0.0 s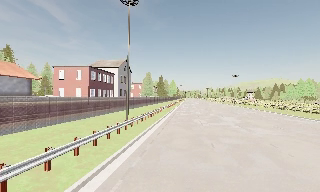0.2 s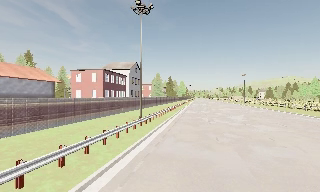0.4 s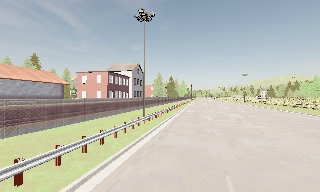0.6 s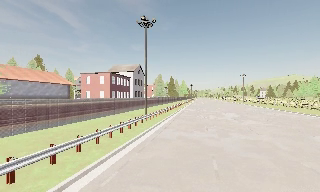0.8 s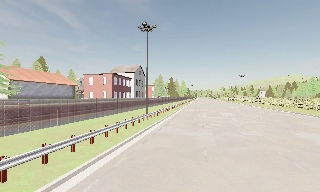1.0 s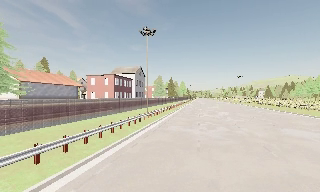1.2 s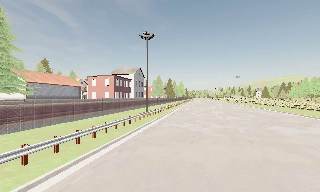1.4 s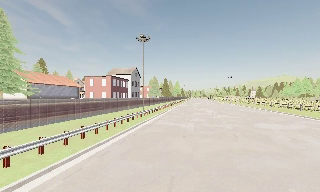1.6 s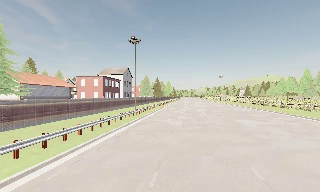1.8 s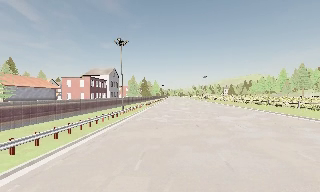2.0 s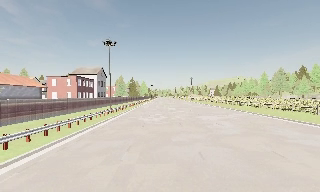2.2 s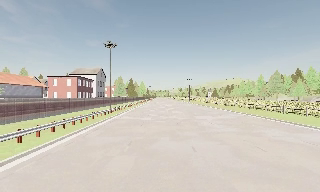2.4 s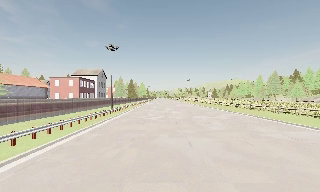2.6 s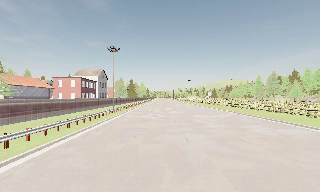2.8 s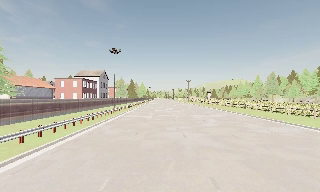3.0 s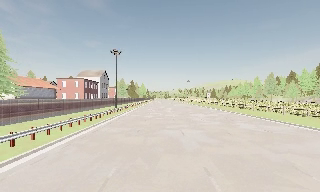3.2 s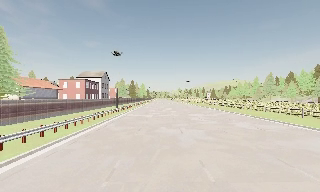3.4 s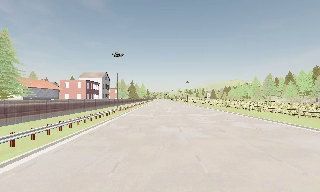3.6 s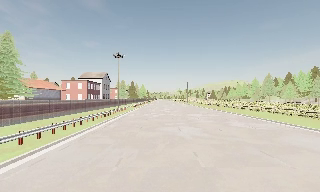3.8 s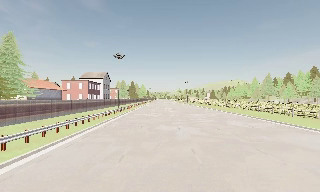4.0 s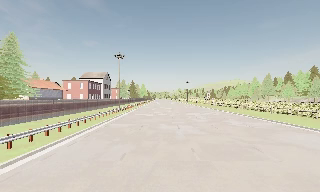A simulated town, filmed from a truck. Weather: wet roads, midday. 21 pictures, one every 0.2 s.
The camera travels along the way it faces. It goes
backward.
0.0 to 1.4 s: The camera travels backward, about 10 m, so what stands in front gets smaller.
1.4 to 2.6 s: The camera pans to its right, which is clockwise from overhead, by about 10 degrees. It travels backward, about 6 m, so what stands in front gets smaller.
2.6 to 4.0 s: The camera travels backward, about 4.5 m, so what stands in front gets smaller. It loses speed.
The film runs backward here.
